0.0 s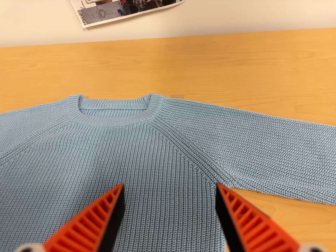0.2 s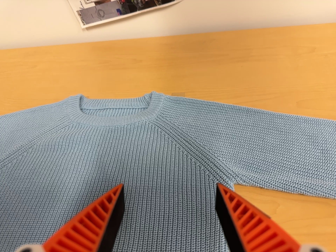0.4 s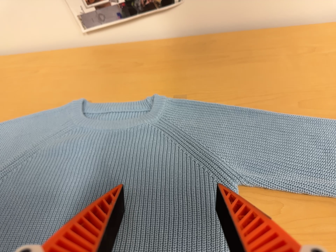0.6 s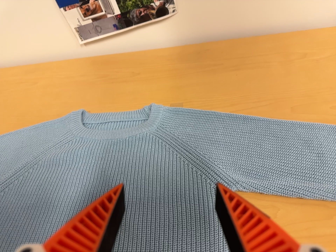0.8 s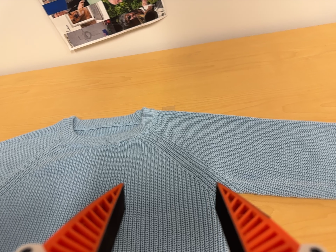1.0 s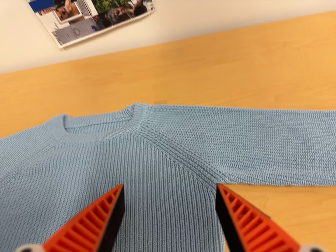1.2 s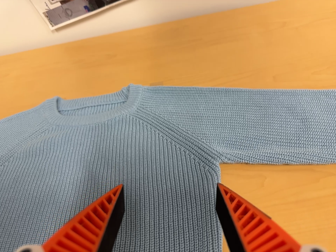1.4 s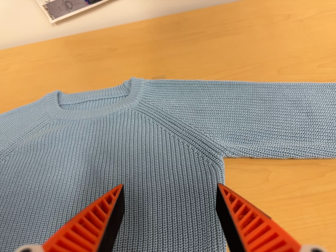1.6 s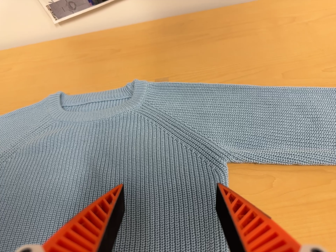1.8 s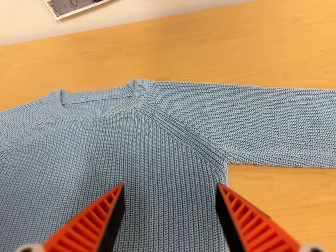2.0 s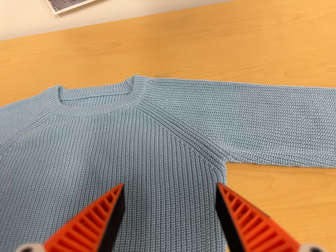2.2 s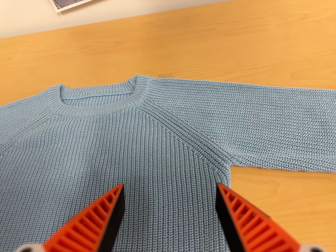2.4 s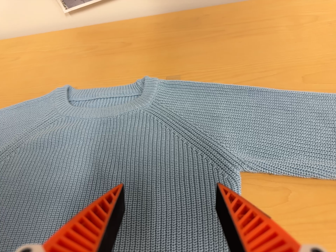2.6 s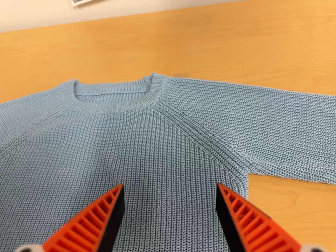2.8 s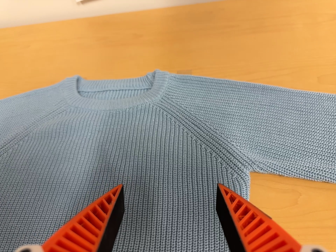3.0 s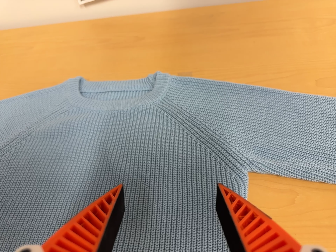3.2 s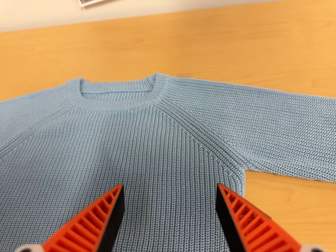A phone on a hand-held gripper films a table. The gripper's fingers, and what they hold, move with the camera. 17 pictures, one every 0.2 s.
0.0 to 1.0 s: The camera rolls about its line of sight by about 10 degrees, and the scene rotates counterclockwise.
1.0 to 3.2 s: The camera shifts only a little, or ends up much as it began.
The film runs forward here.
